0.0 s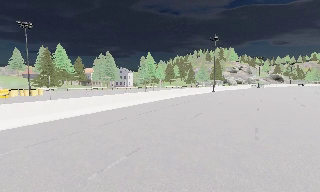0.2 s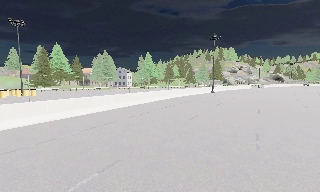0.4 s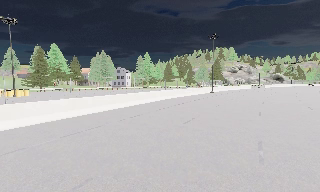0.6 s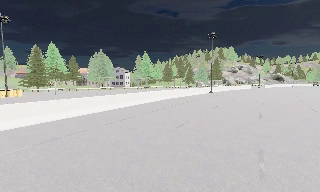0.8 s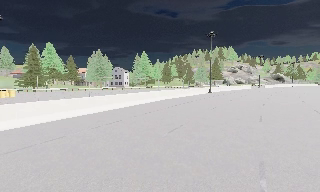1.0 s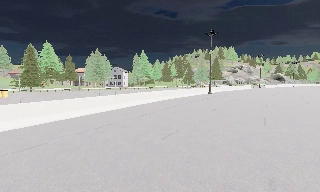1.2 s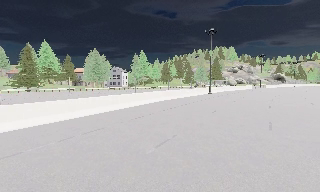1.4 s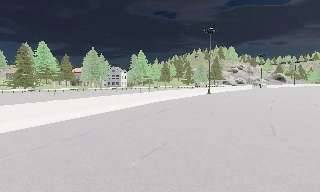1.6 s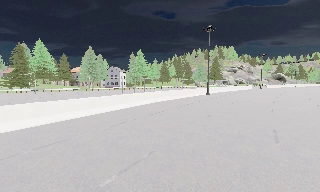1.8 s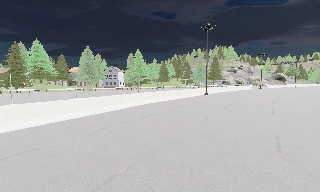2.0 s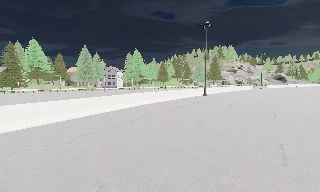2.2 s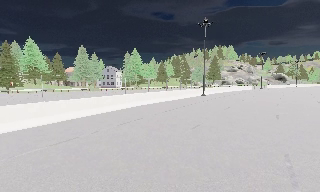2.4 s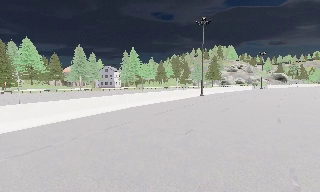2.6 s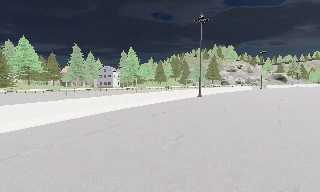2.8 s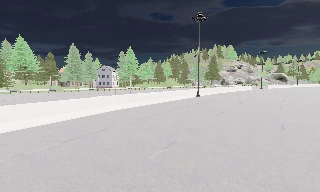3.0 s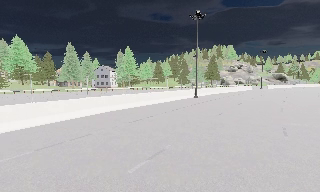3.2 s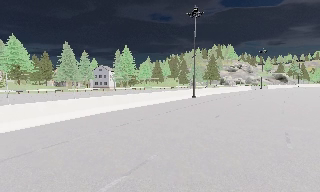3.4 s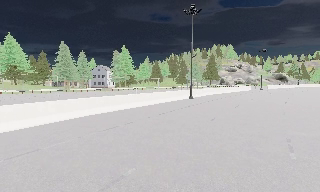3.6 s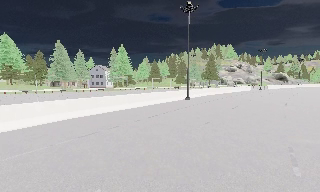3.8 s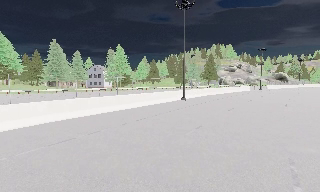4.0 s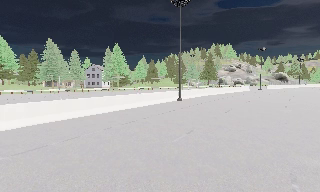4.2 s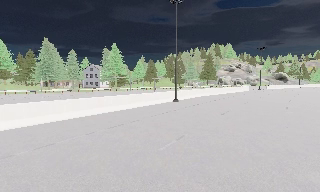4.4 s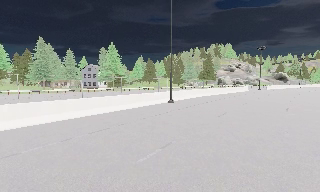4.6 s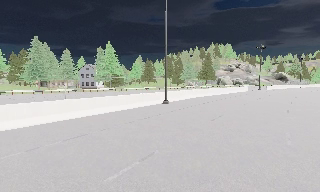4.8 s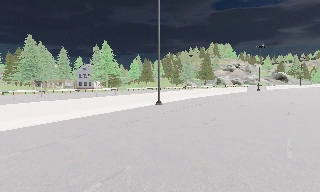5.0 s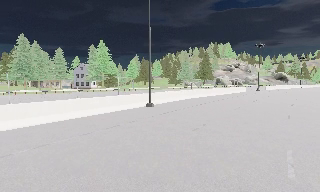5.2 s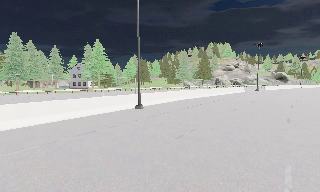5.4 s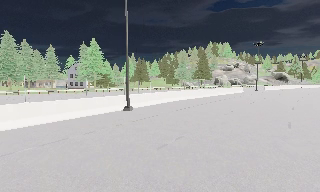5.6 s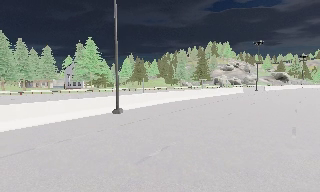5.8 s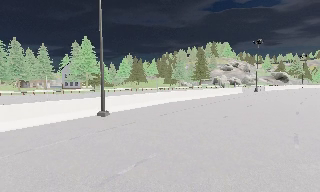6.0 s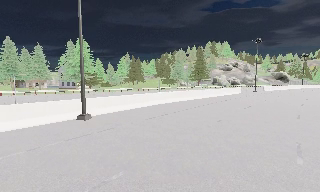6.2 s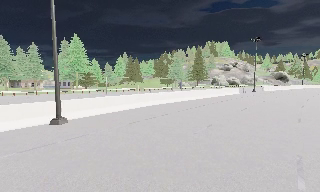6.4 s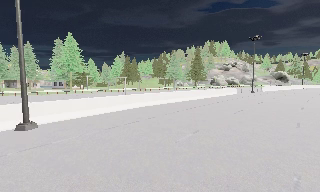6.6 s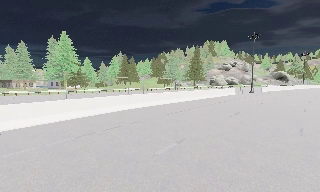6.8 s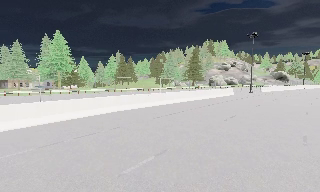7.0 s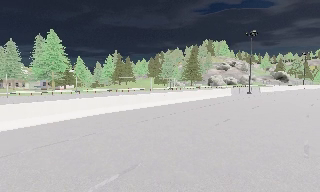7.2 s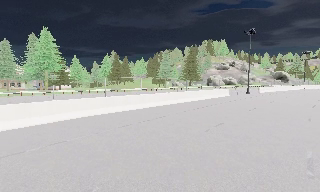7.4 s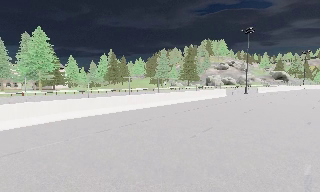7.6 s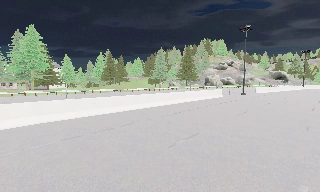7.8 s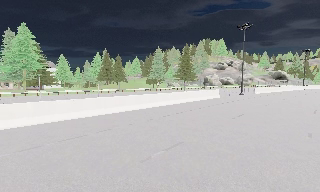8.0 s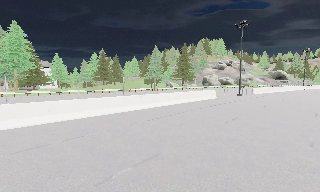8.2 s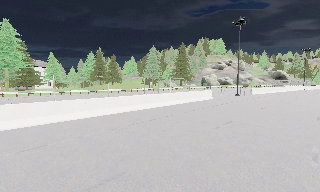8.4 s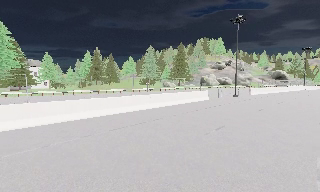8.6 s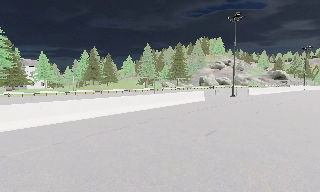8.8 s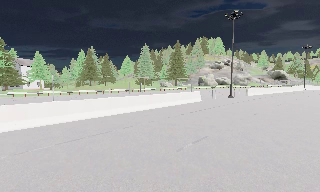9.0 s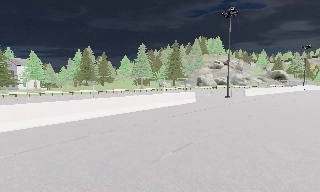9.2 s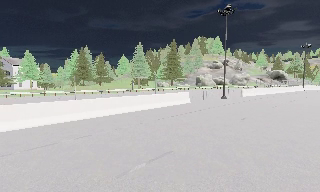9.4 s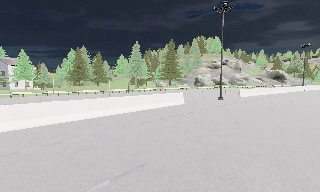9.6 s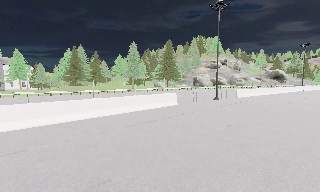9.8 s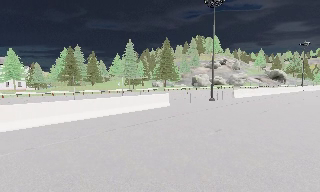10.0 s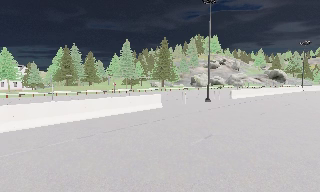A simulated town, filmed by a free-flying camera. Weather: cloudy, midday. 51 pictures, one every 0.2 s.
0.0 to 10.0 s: The camera travels forward and to its right, about 55 m, so what stands in front looms larger.
The film runs forward here.
